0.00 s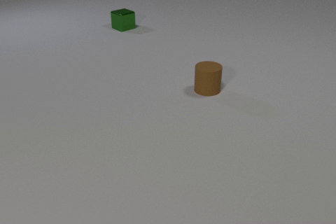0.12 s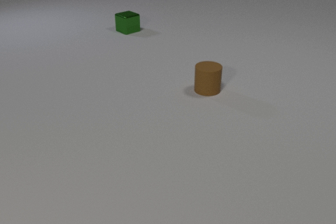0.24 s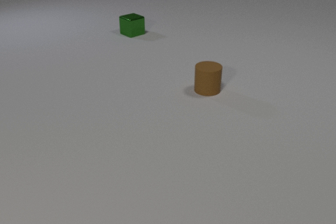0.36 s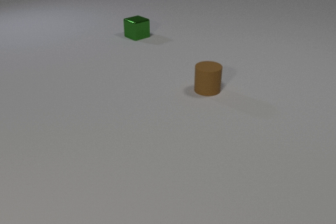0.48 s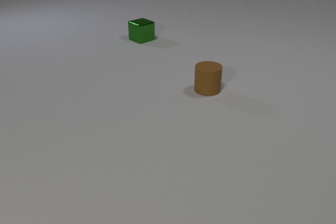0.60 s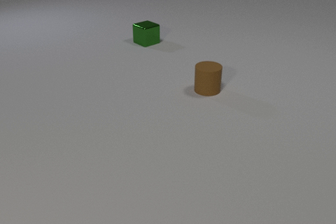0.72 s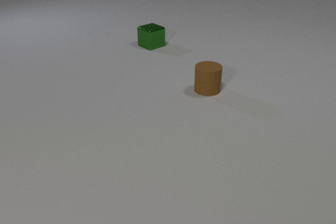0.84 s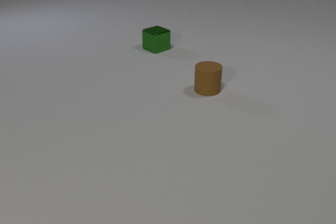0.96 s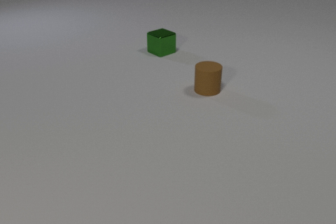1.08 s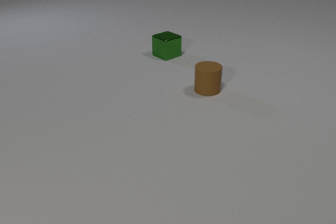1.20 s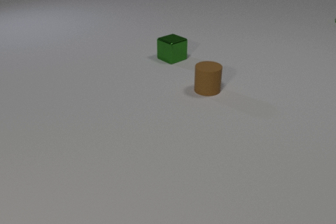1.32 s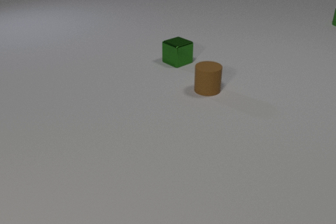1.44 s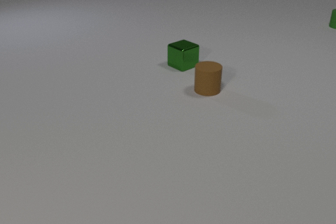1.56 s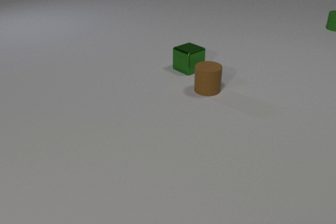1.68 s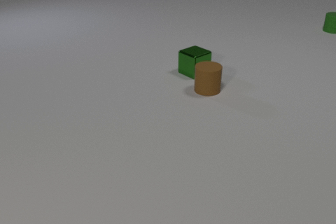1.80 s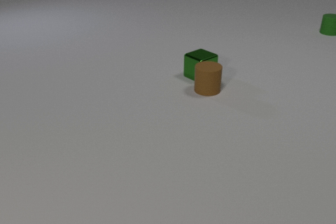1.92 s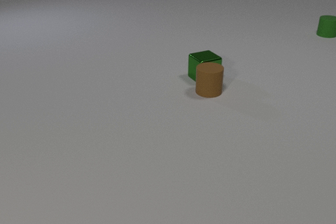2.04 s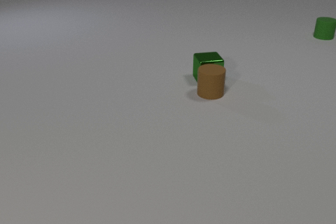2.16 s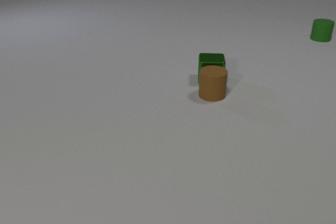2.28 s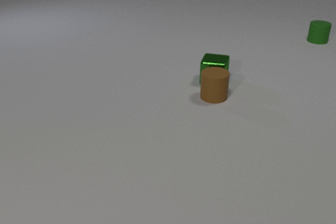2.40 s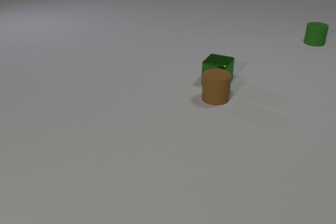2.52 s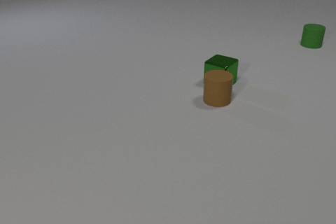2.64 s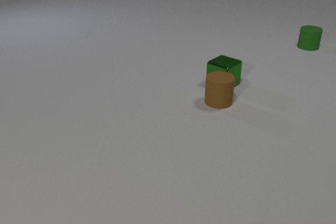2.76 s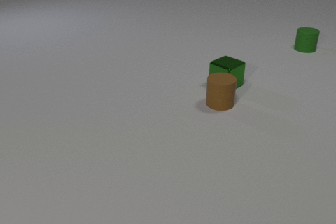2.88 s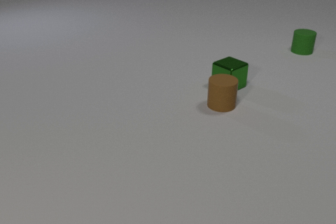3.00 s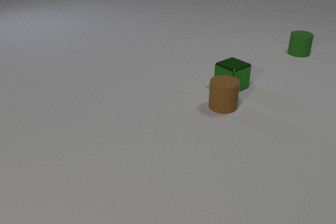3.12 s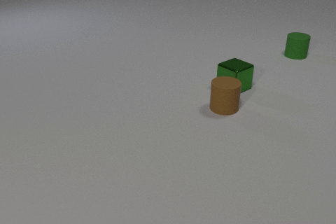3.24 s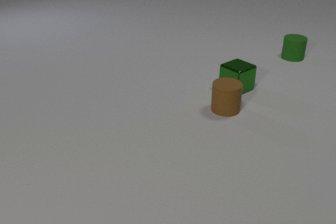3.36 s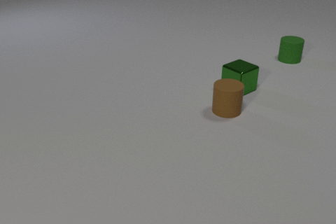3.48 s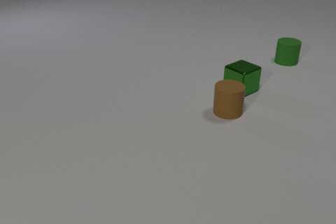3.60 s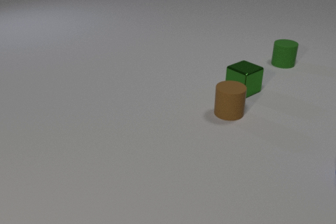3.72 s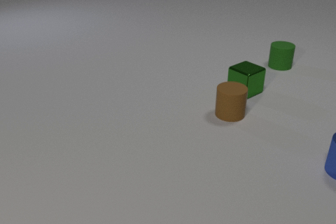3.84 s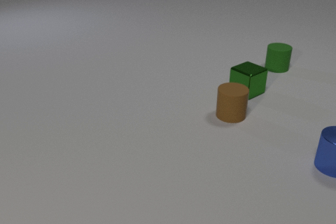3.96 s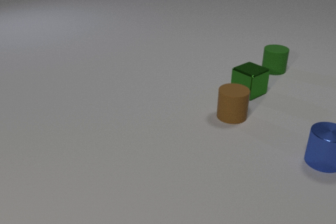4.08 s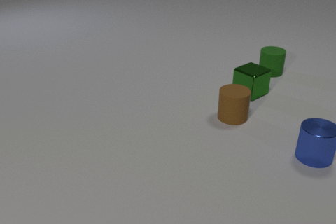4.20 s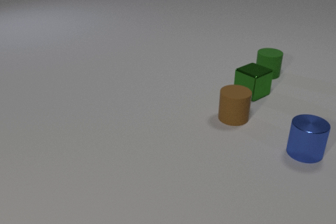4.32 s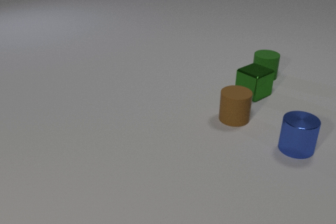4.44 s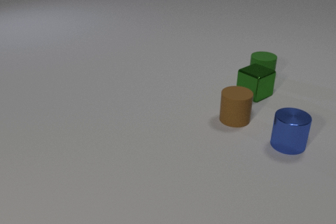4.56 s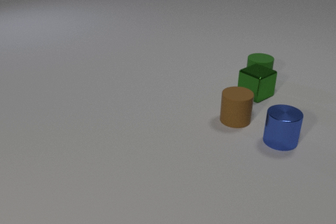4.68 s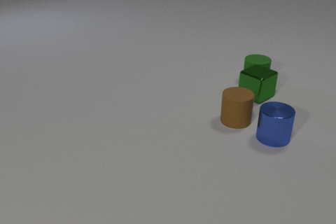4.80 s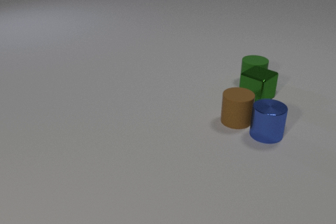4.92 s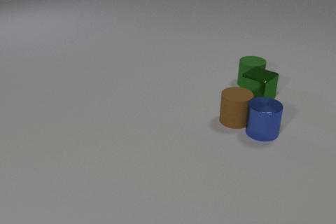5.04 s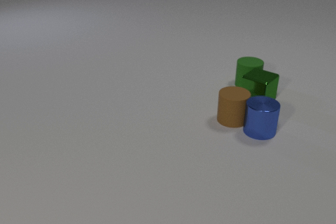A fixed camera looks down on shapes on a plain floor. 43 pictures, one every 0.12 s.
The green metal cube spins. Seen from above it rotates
clockwise.
The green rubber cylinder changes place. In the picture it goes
toward the camera.
0.00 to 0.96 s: The green metal cube slides toward the camera and to the right.
0.96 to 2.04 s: The green metal cube slides toward the camera and to the right, spins clockwise seen from above by about 30 degrees, its near face sliding to the left. The brown rubber cylinder slides toward the camera. The green rubber cylinder comes in at the right edge, slides toward the camera. The green metal cube and the brown rubber cylinder collide.
2.04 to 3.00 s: The green metal cube slides to the right and toward the camera, spins so that its near face slides to the left, clockwise seen from above. The brown rubber cylinder slides toward the camera and to the right. The green rubber cylinder slides toward the camera.
3.00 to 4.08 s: The green metal cube slides to the right and toward the camera. The brown rubber cylinder slides toward the camera and to the right. The blue metal cylinder comes in at the right edge, slides to the left. The green rubber cylinder slides toward the camera and to the left.
4.08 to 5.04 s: The green metal cube slides toward the camera and to the right. The brown rubber cylinder moves, and ends about where it began. The blue metal cylinder slides to the left and away from the camera. The green rubber cylinder slides toward the camera and to the left. The green metal cube and the green rubber cylinder collide. The brown rubber cylinder and the blue metal cylinder collide.
How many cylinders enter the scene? 2.
How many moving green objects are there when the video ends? 2.
What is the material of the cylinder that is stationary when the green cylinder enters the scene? rubber.
